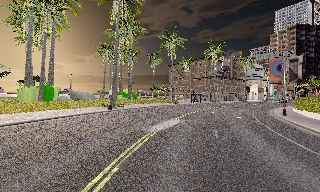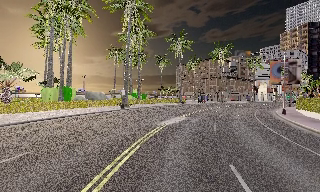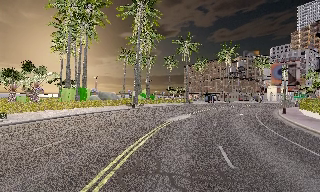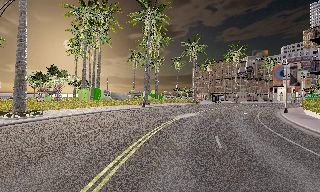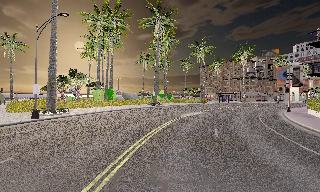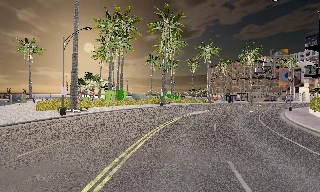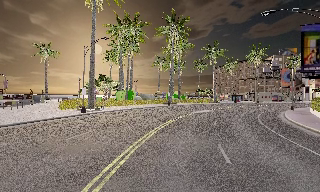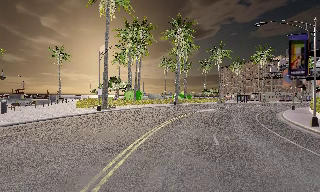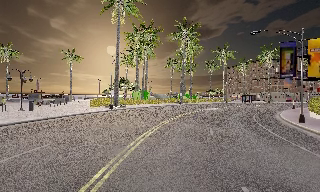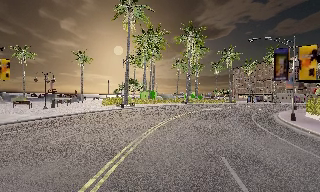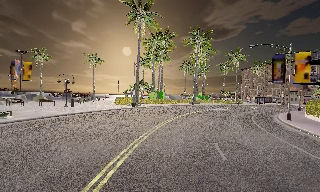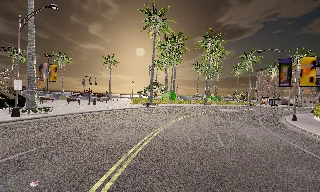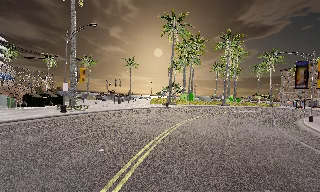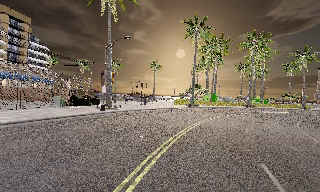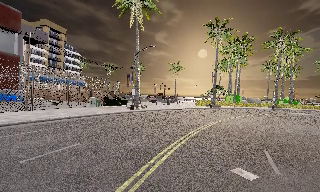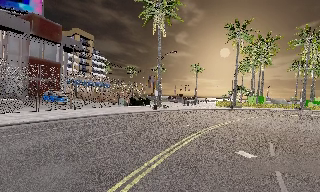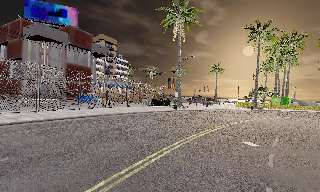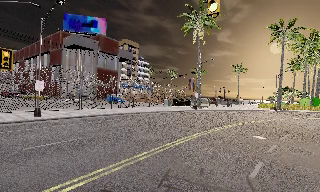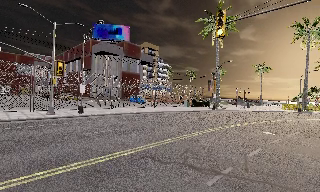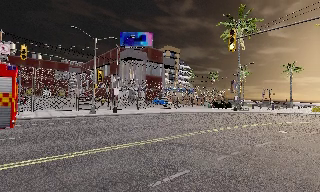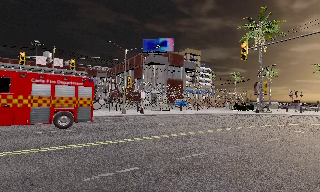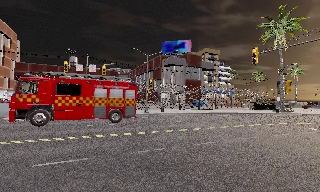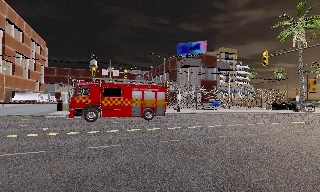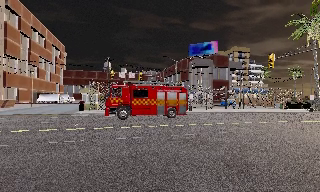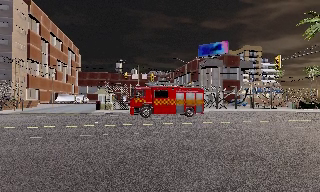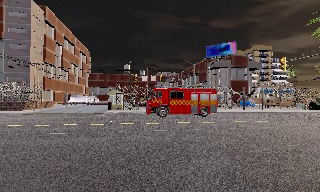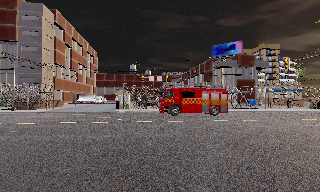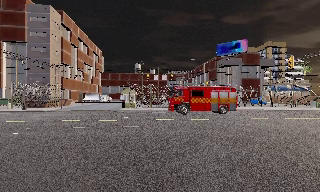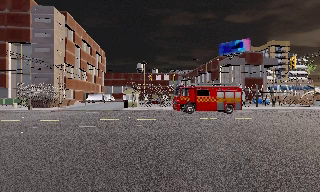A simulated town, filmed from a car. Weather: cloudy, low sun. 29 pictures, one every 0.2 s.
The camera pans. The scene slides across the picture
to the right.
The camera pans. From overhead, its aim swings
counterclockwise.
0.0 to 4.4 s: The camera pans to its left, which is counterclockwise from overhead, by about 105 degrees. It travels backward, about 45 m.
4.4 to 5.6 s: The camera swings to its left by about 15 degrees, and the scene slides to the right. It travels backward, about 5 m, so what stands in front gets smaller. It loses speed.
The film runs backward here.
